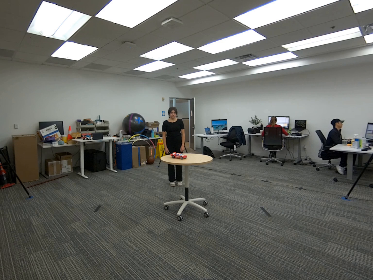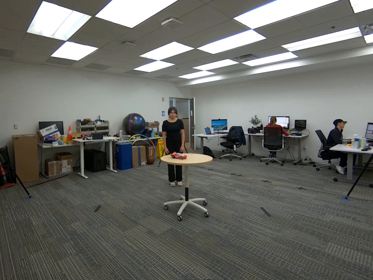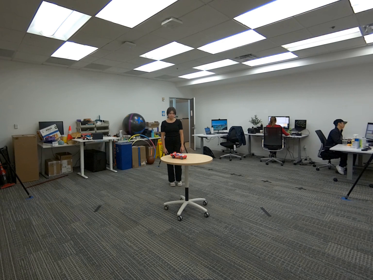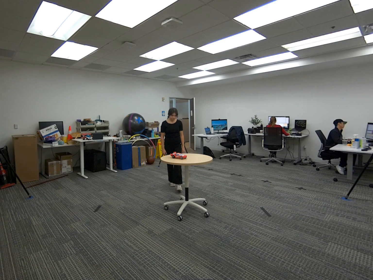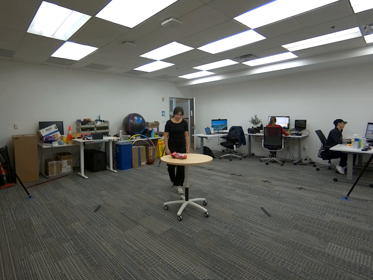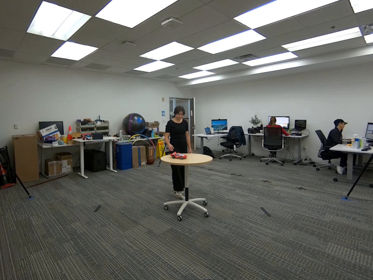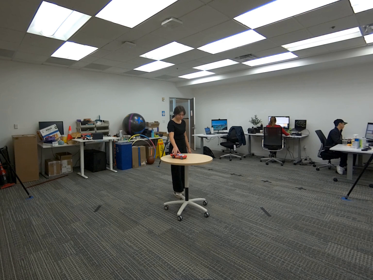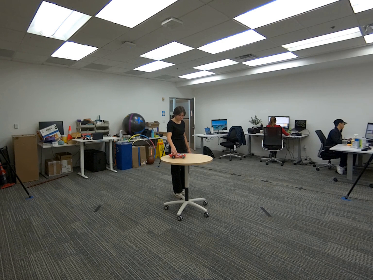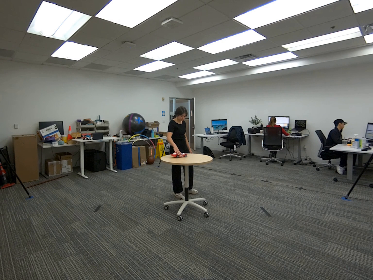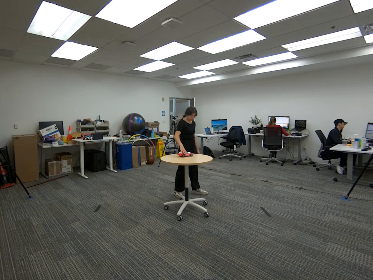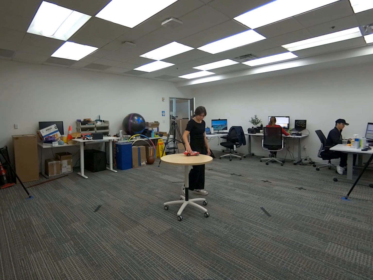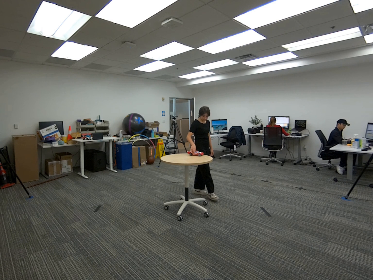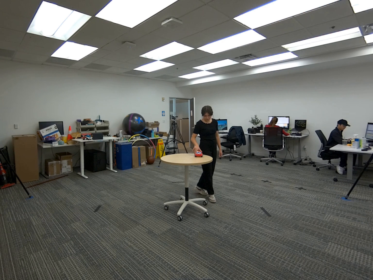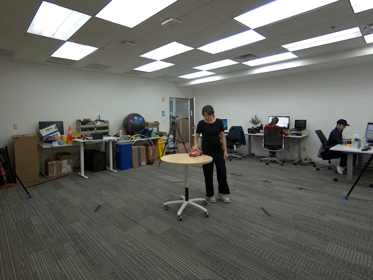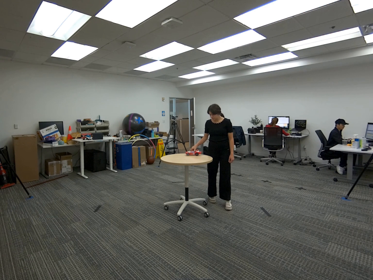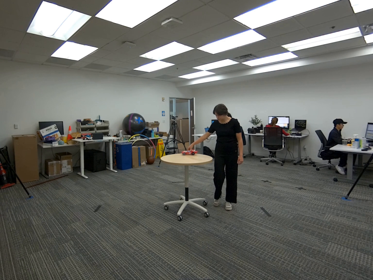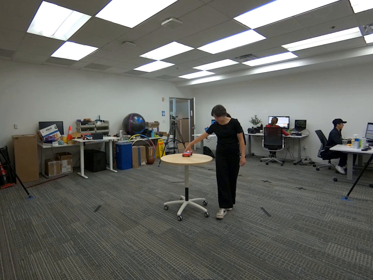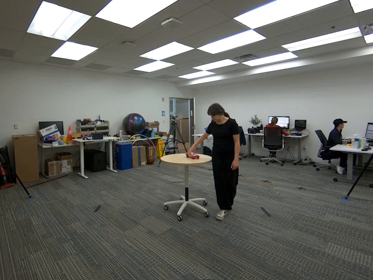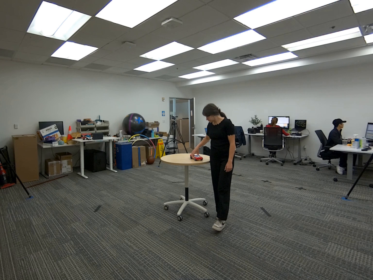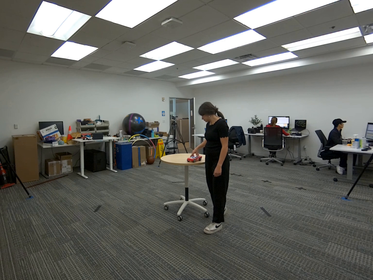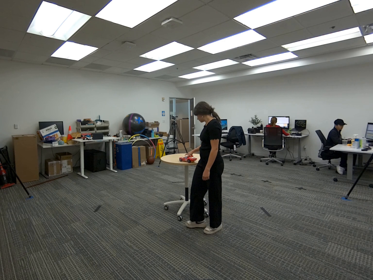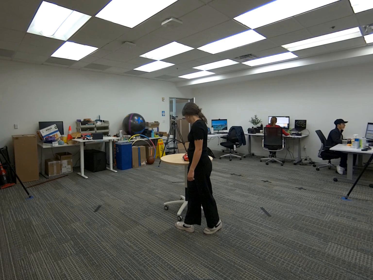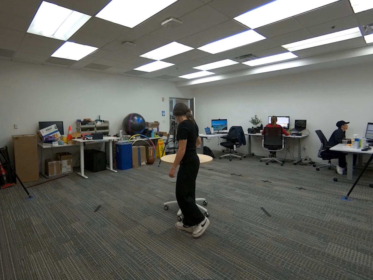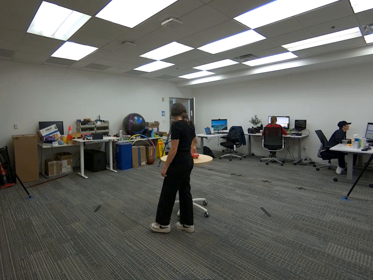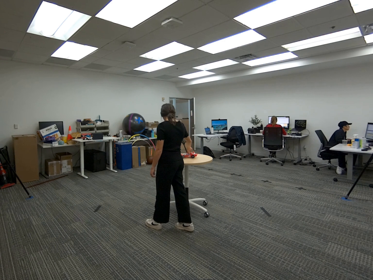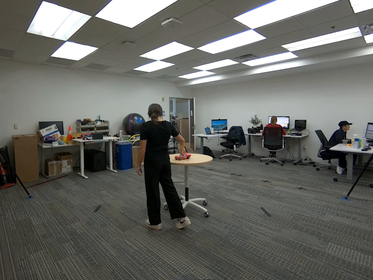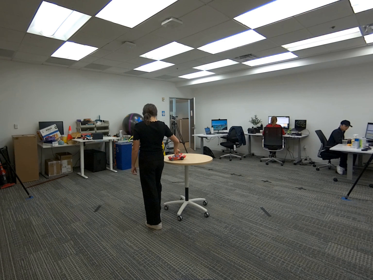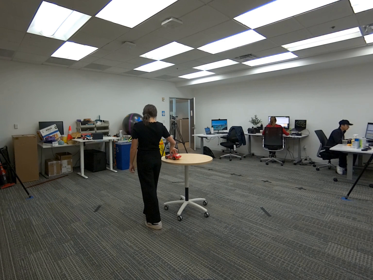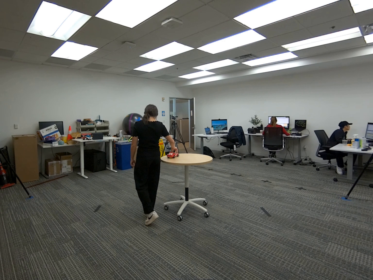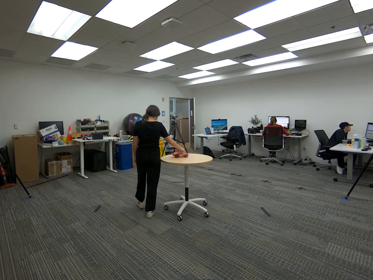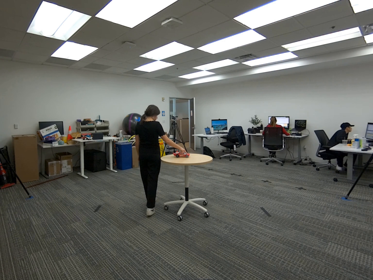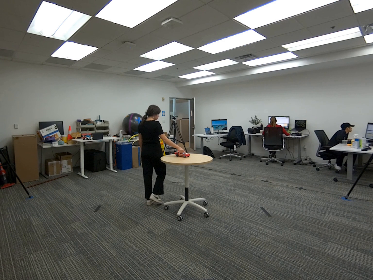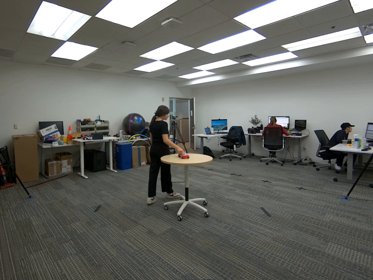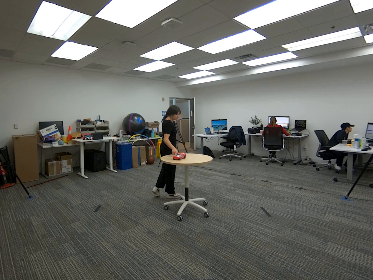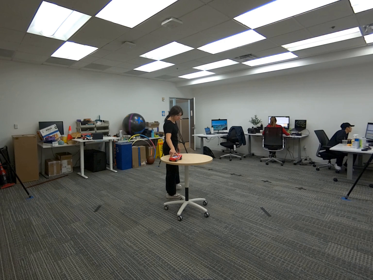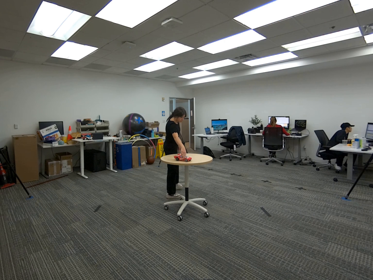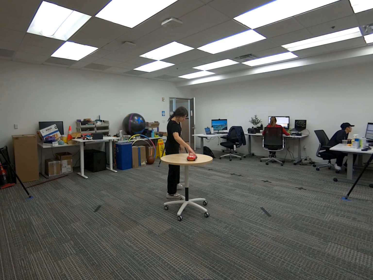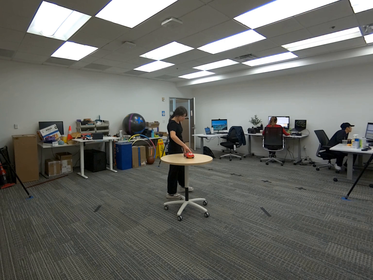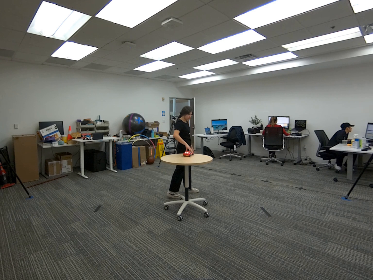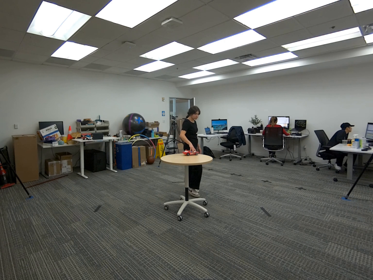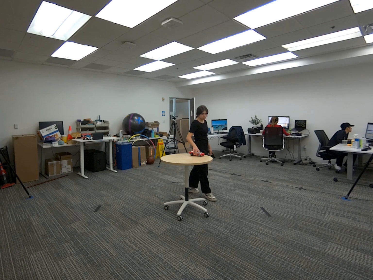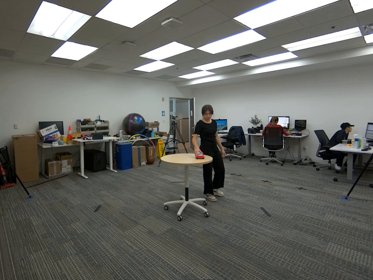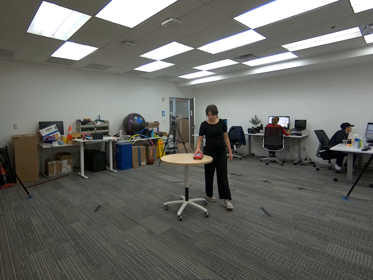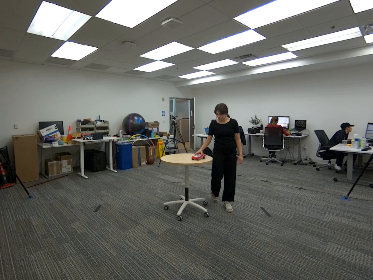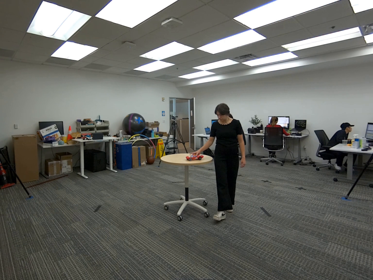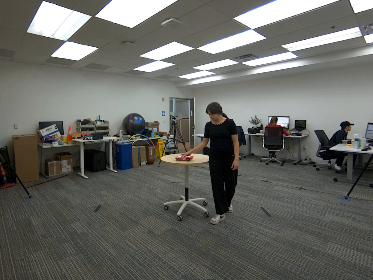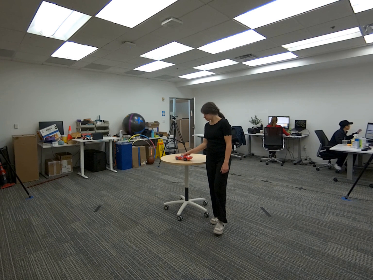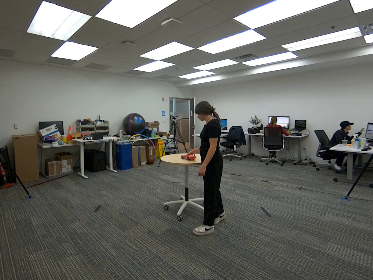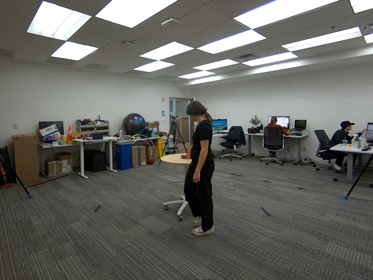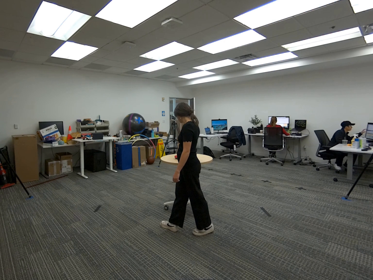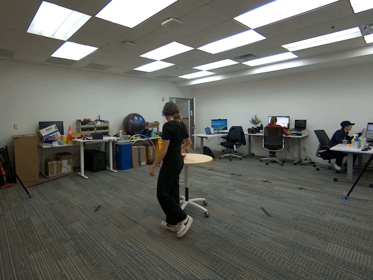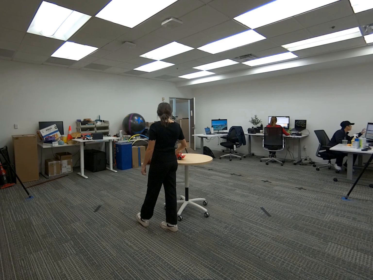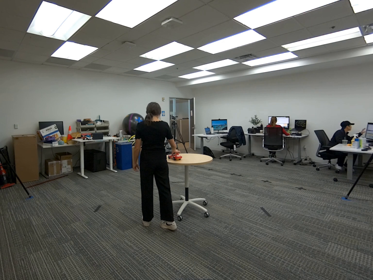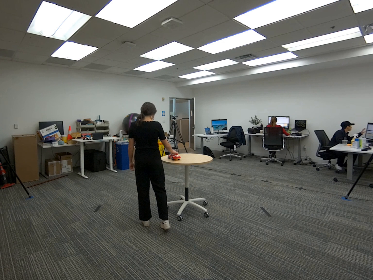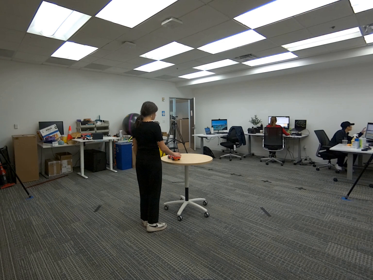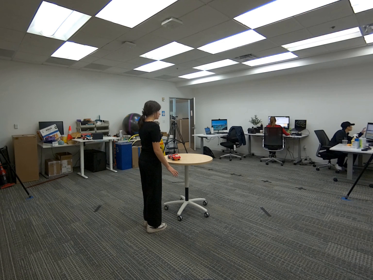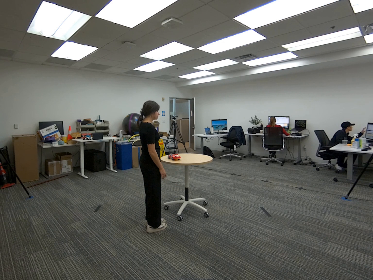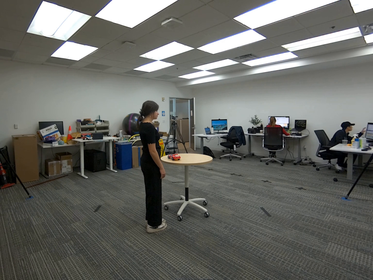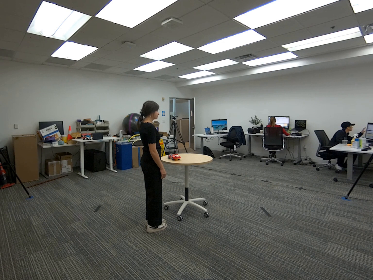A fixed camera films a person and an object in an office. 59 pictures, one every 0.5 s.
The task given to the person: Walk to the toy car on the round table, put your right hand on the toy car and roll the car around the surface of the table until finished.
